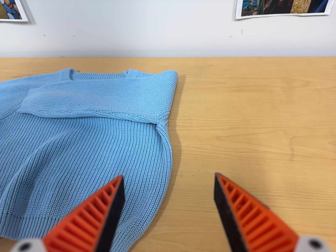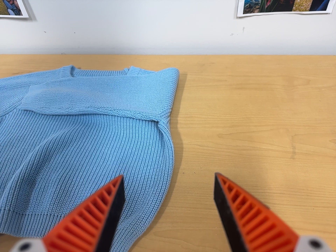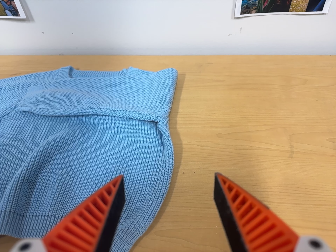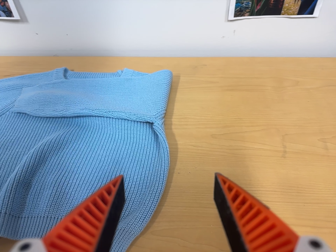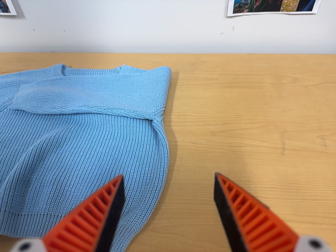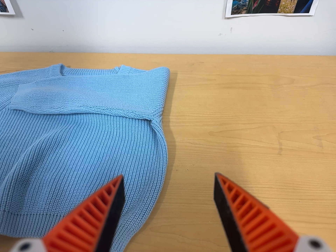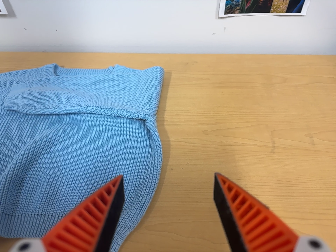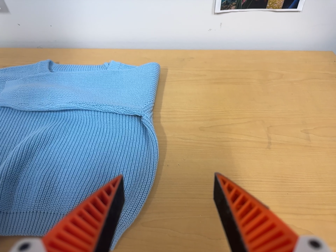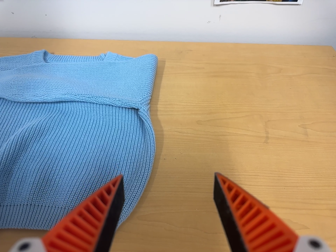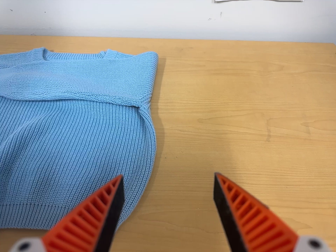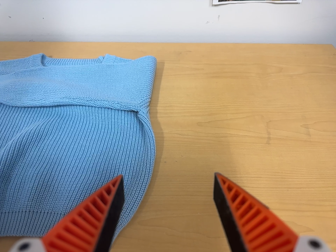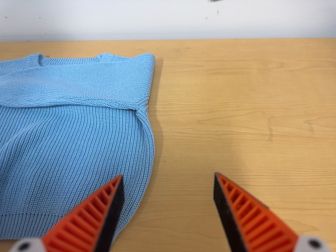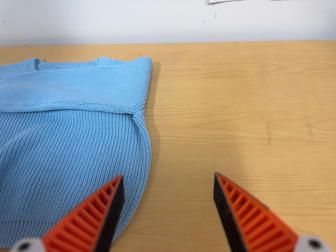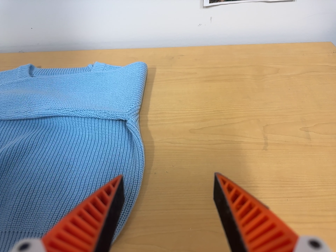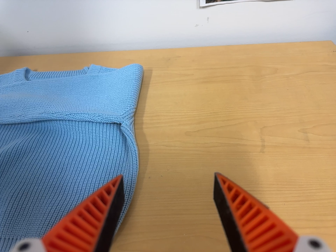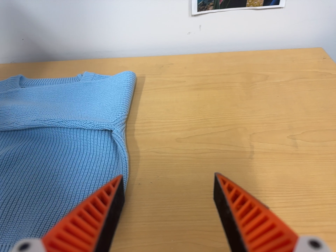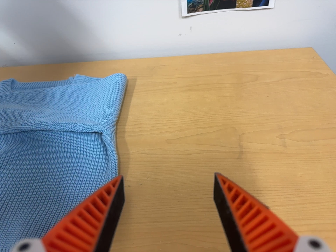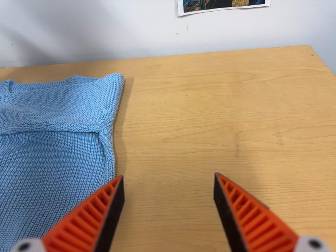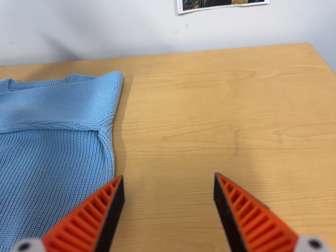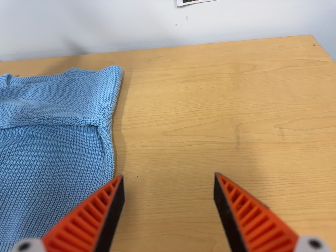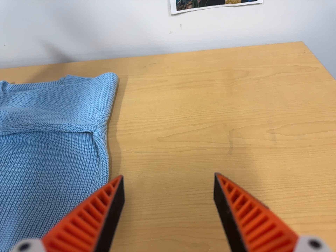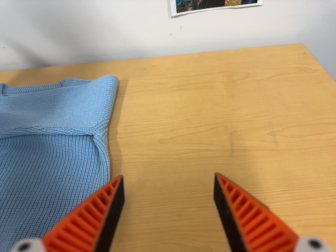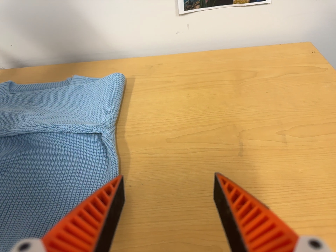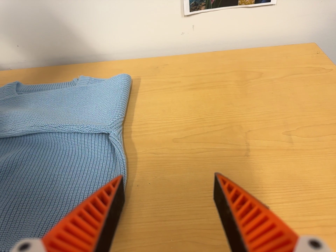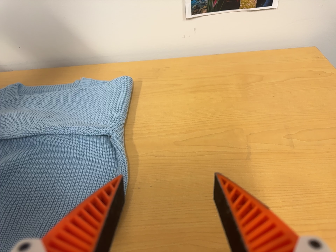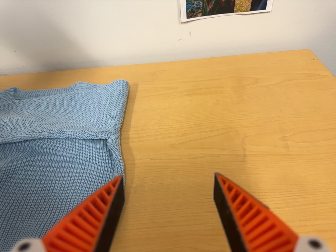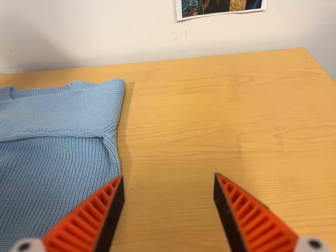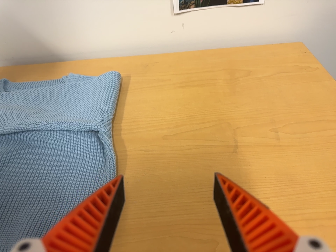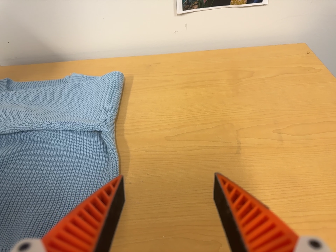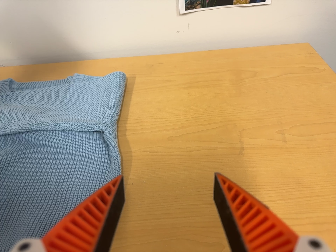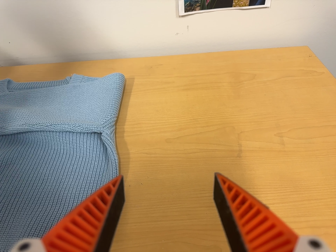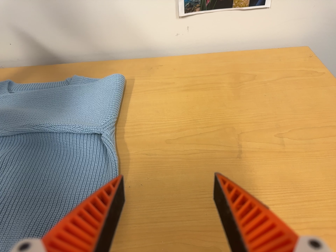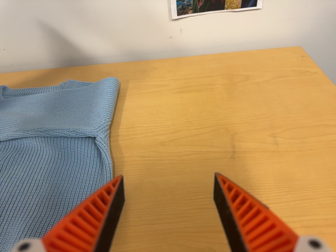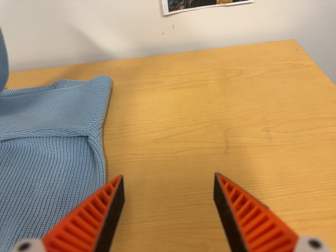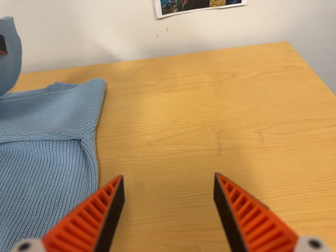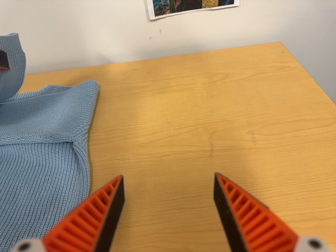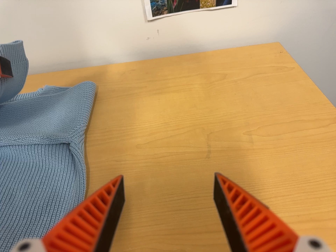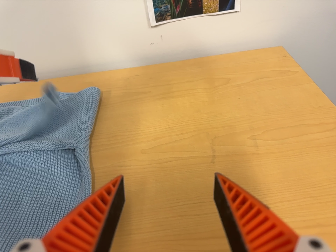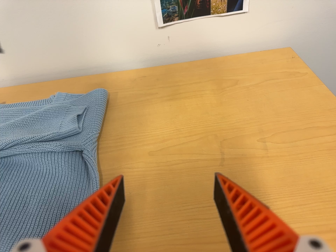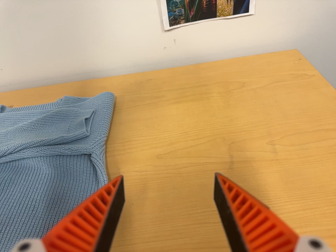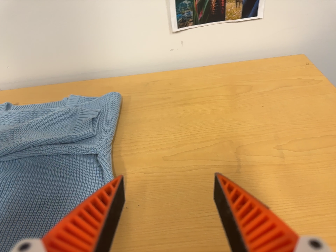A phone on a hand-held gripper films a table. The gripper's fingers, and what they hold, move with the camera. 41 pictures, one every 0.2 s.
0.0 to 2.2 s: The camera shifts only a little, or ends up much as it began.
2.2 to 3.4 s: The camera travels to its right, about 7 cm, so close, fixed things drift to the left.
3.4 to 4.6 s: The camera shifts only a little, or ends up much as it began.
4.6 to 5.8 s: The camera keeps its place and its aim.
5.8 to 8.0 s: The camera shifts only a little, or ends up much as it began.
The film runs forward here.
